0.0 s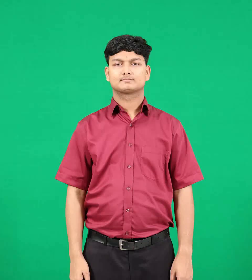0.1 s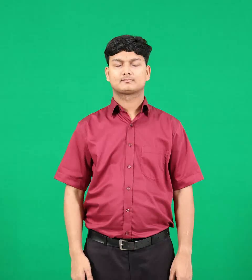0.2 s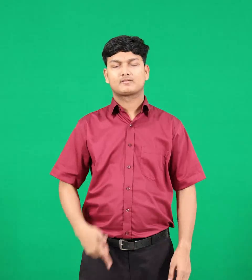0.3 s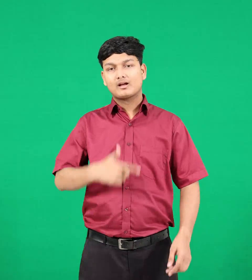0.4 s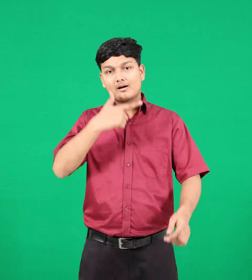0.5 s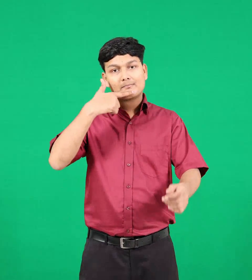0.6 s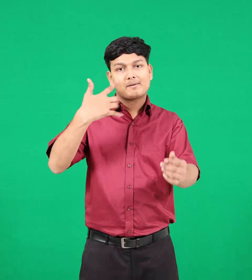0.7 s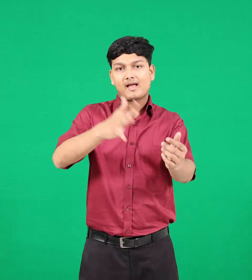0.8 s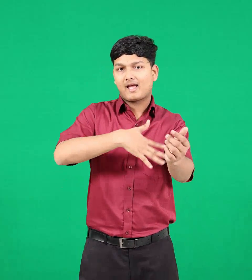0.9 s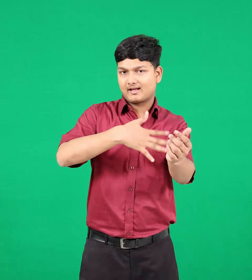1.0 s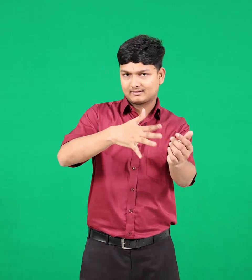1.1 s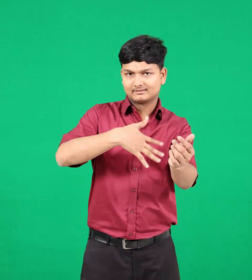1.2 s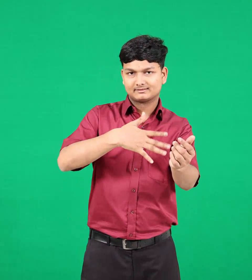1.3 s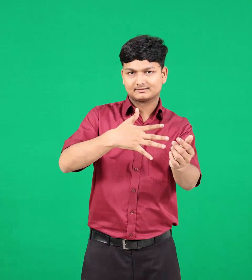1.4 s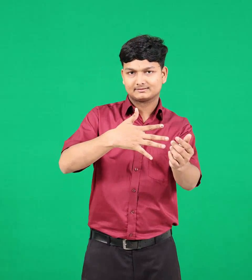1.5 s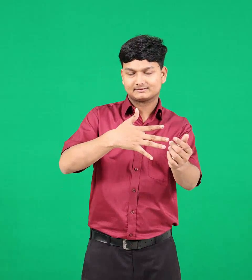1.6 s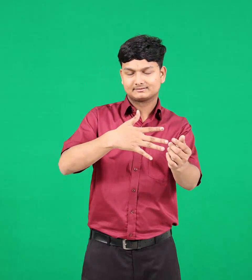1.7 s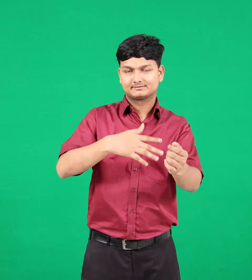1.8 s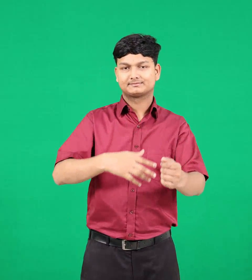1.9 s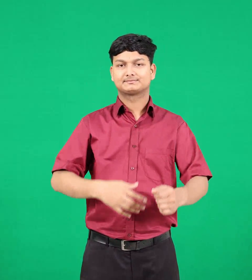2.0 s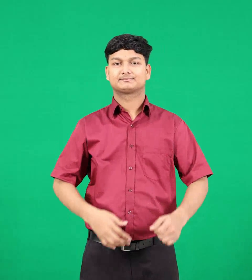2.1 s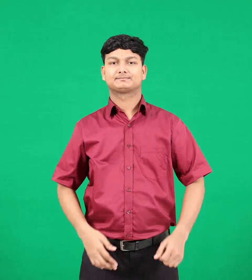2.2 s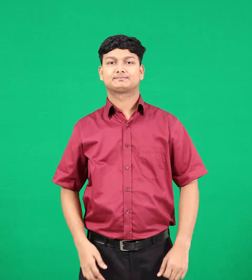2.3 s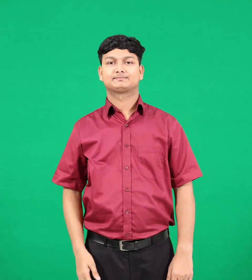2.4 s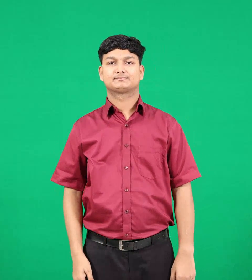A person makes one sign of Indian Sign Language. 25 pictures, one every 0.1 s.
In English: blood
